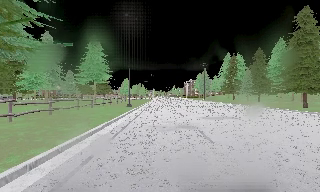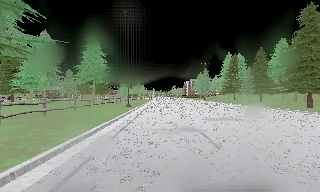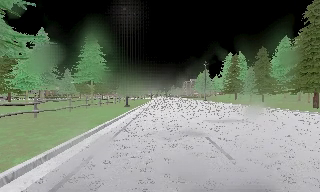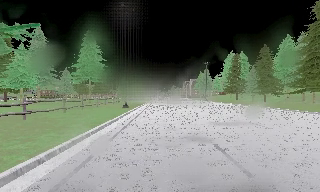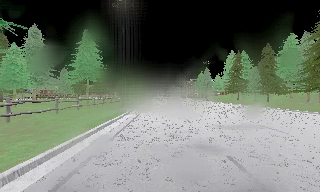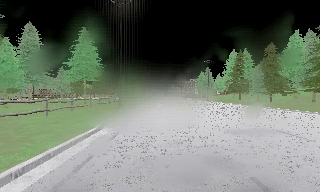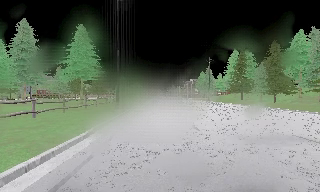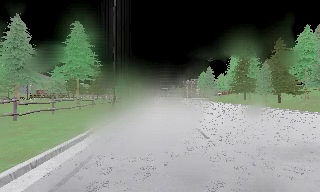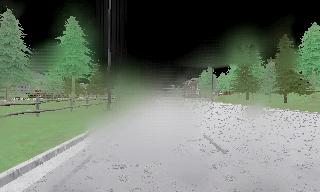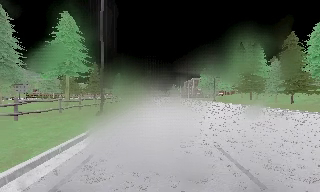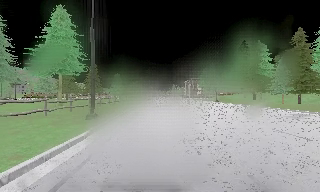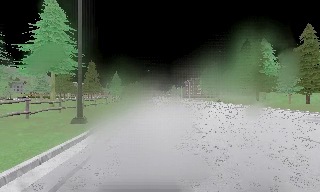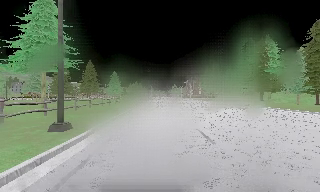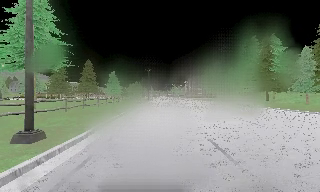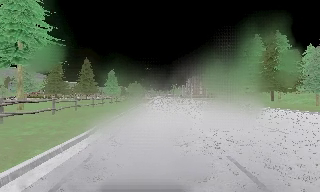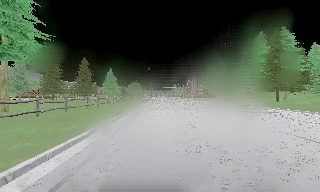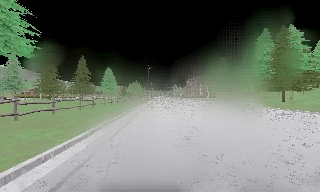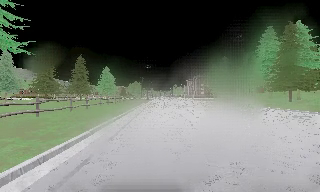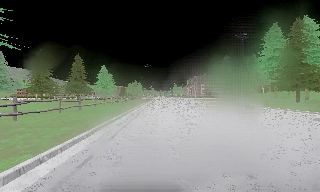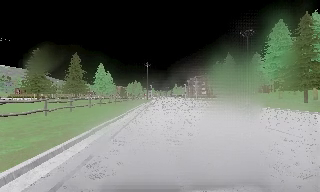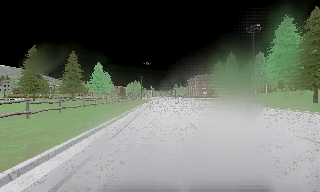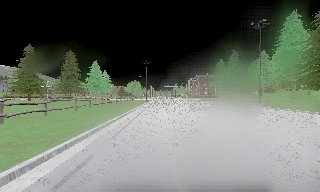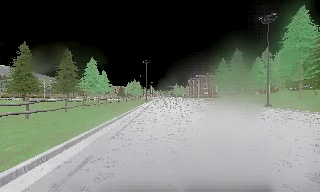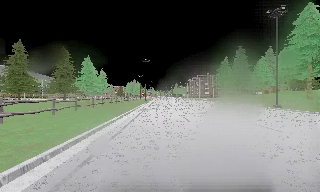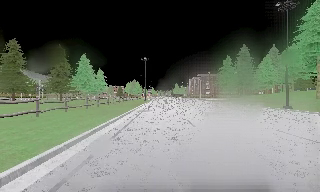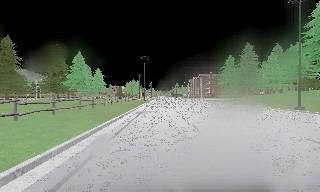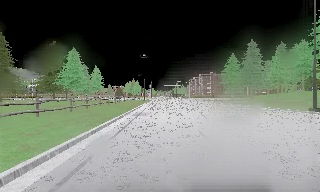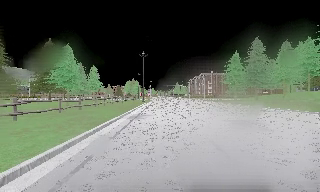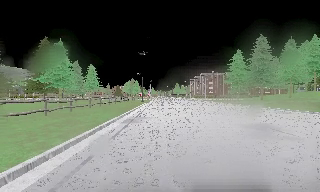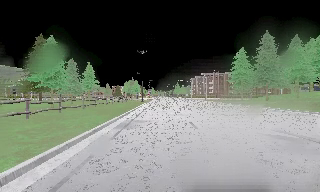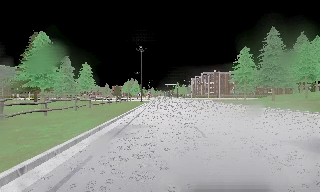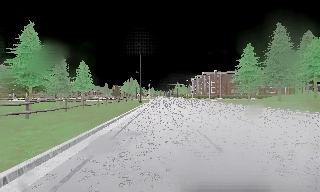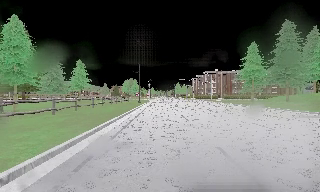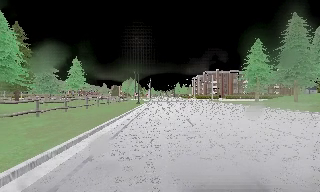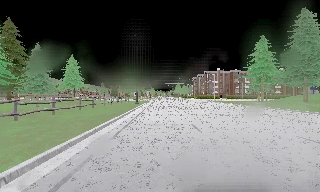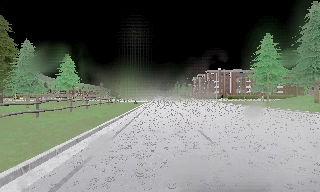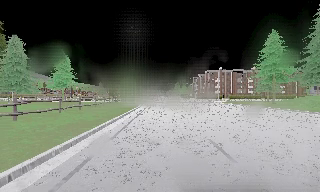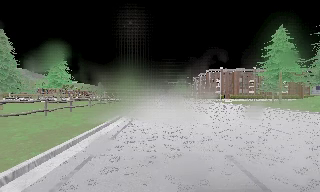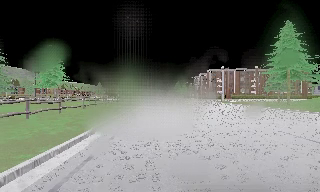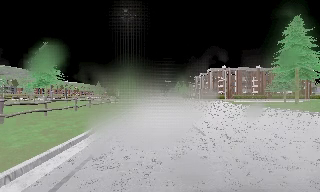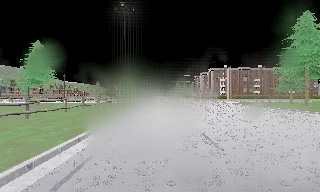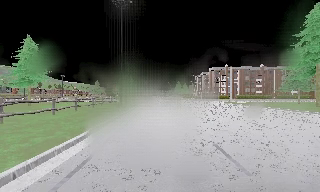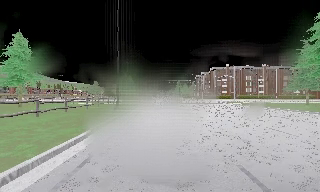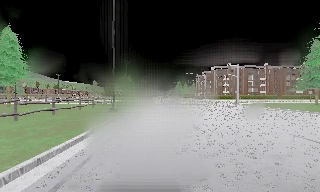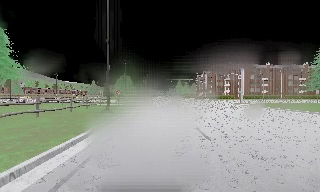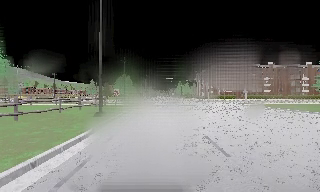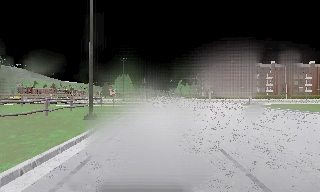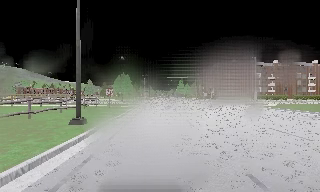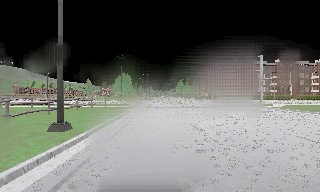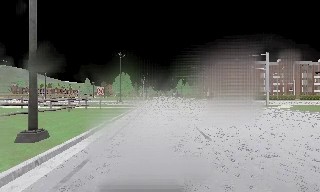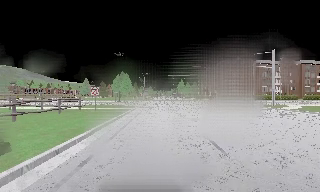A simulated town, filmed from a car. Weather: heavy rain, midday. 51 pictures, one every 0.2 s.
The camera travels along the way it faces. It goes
forward.
0.0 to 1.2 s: The camera travels forward, about 6 m, so what stands in front looms larger. It gains speed.
1.2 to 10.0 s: The camera travels forward, about 70 m, so what stands in front looms larger.
The film runs forward here.
